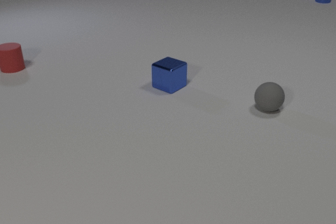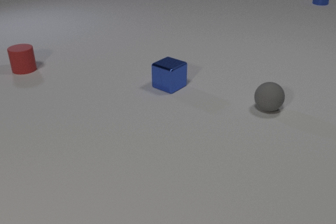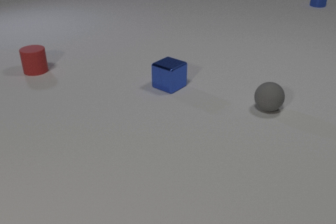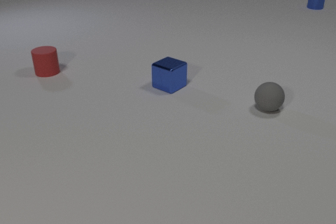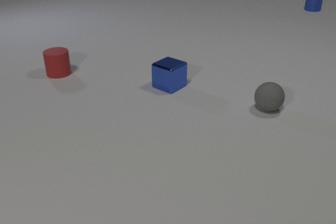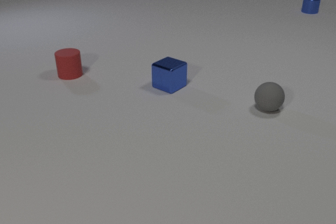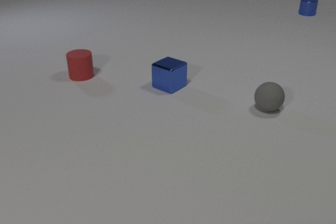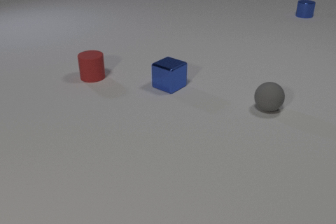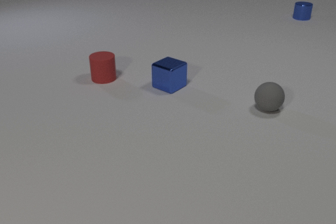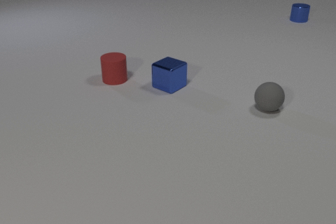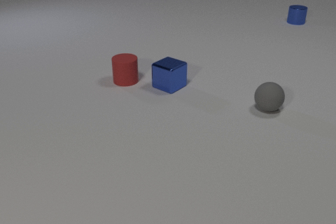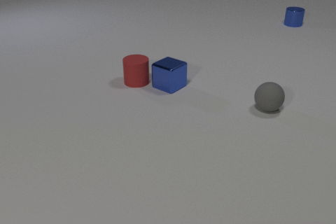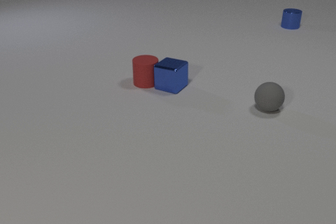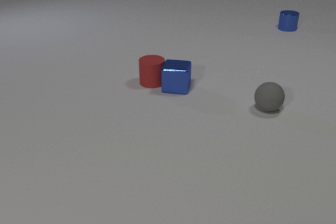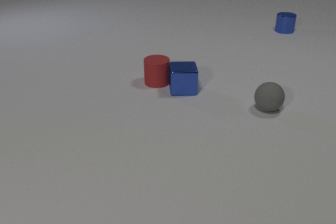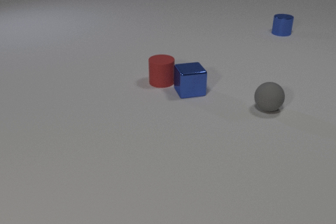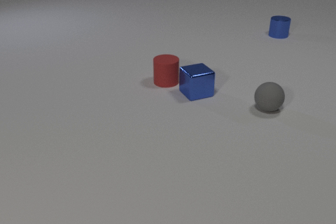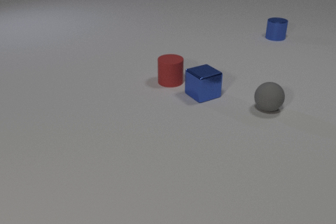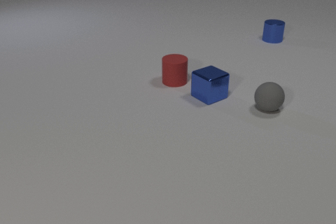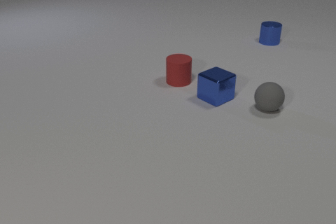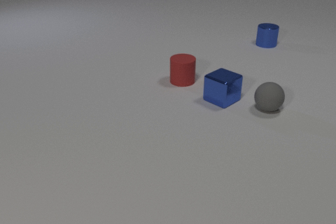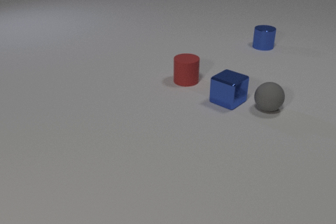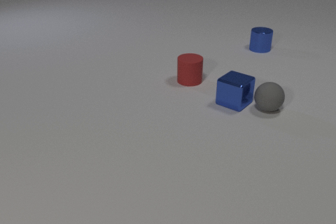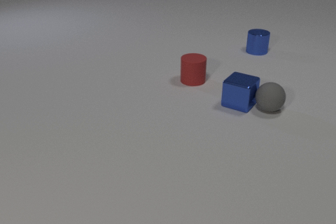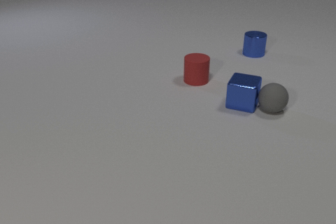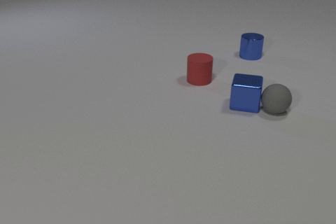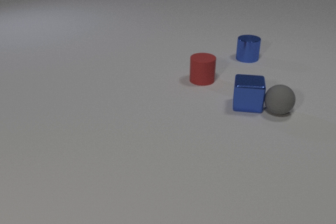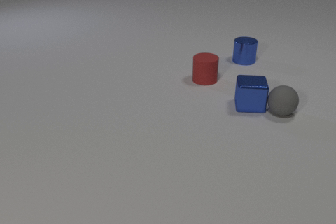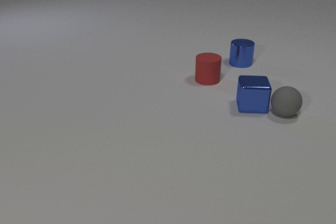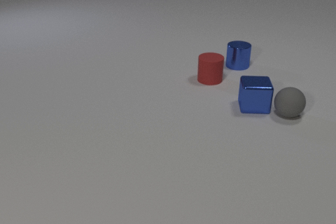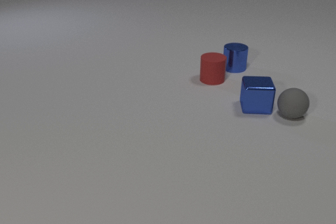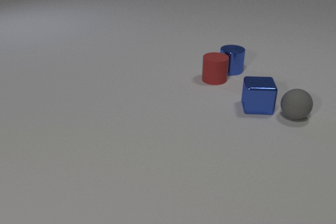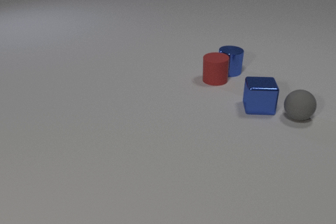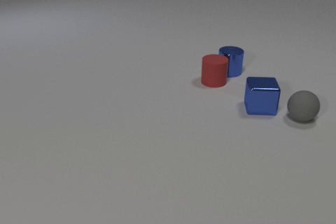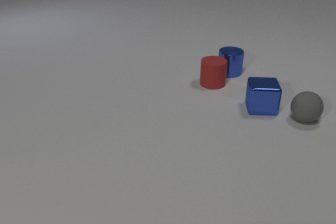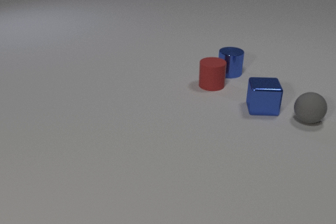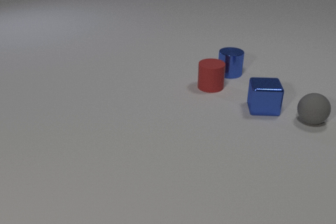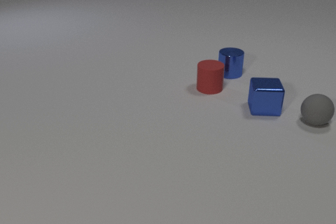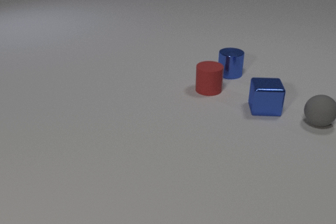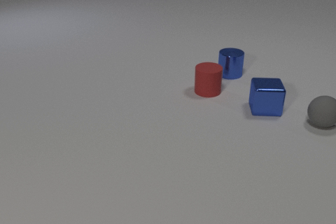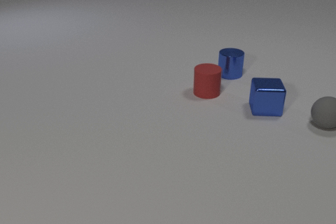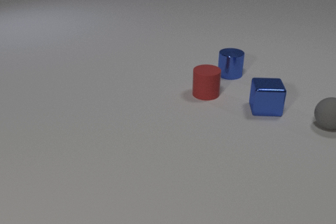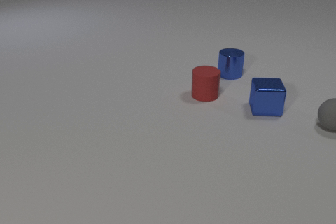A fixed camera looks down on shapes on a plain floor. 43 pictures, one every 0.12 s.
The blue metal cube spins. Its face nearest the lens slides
to the right.
The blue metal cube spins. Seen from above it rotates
counterclockwise.
0.00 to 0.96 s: The red rubber cylinder slides to the right and toward the camera. The blue metal cylinder slides toward the camera.
0.96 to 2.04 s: The red rubber cylinder slides to the right. The blue metal cube slides to the right and toward the camera, spins so that its near face slides to the right, counterclockwise seen from above. The blue metal cylinder slides toward the camera. The red rubber cylinder and the blue metal cube collide.
2.04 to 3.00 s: The red rubber cylinder slides to the right. The blue metal cube slides to the right, spins so that its near face slides to the right, counterclockwise seen from above. The blue metal cylinder slides toward the camera. The gray rubber sphere rolls to the right. The blue metal cube and the gray rubber sphere collide.
3.00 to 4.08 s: The red rubber cylinder slides to the right and toward the camera. The blue metal cube slides to the right. The blue metal cylinder slides toward the camera and to the left. The gray rubber sphere rolls to the right. The red rubber cylinder and the blue metal cylinder collide.
4.08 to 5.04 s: The red rubber cylinder slides toward the camera. The gray rubber sphere rolls to the right.
How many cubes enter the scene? 0.
What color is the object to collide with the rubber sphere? blue.
What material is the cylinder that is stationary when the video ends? metal.
